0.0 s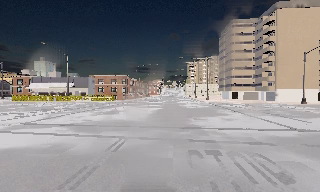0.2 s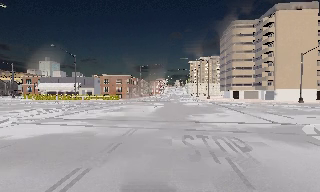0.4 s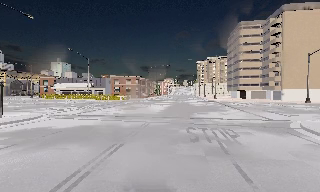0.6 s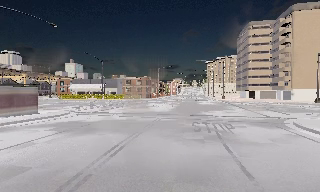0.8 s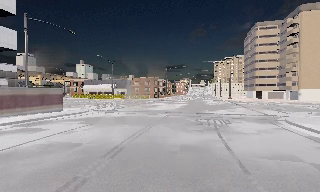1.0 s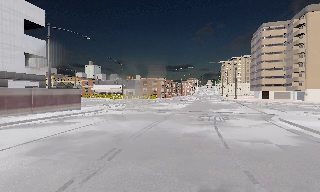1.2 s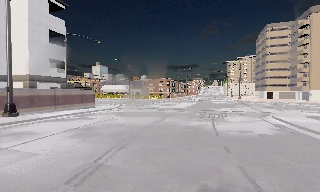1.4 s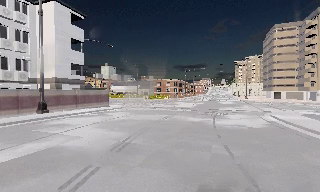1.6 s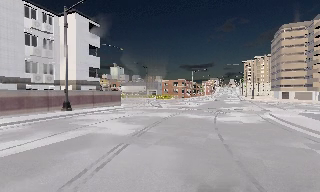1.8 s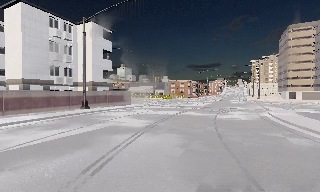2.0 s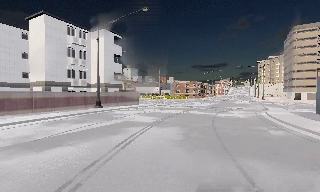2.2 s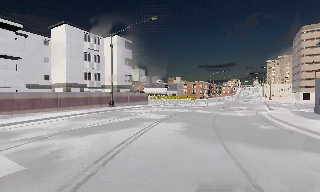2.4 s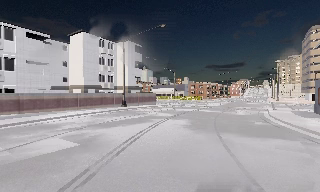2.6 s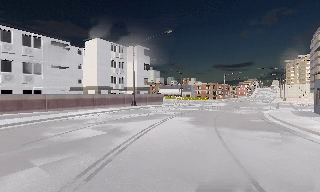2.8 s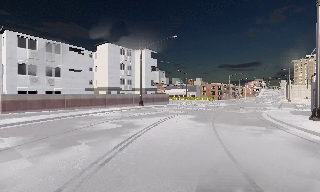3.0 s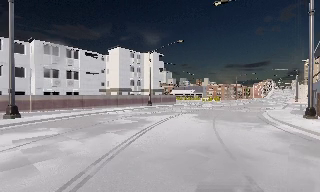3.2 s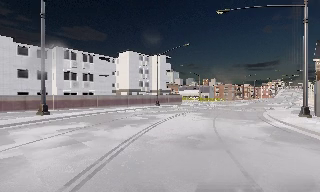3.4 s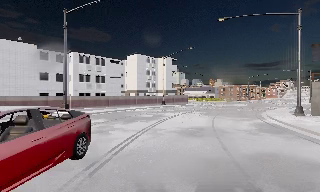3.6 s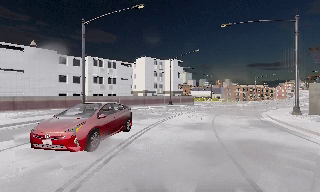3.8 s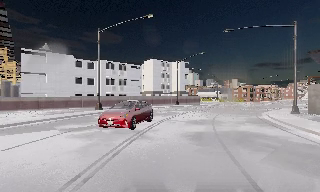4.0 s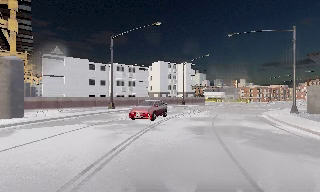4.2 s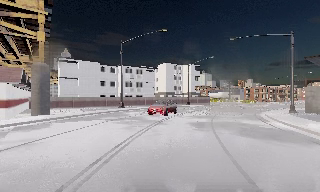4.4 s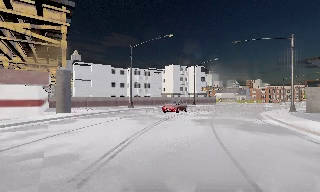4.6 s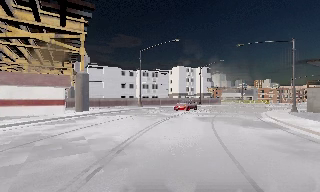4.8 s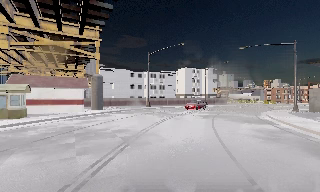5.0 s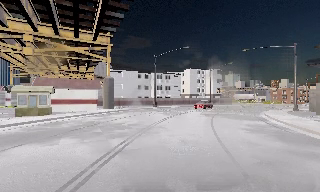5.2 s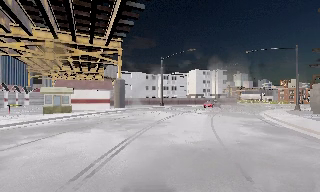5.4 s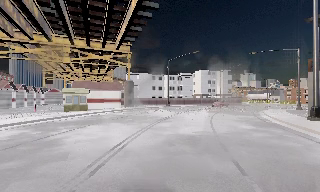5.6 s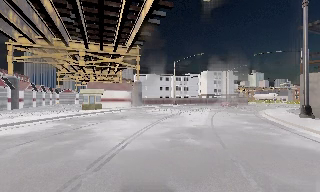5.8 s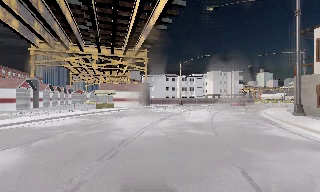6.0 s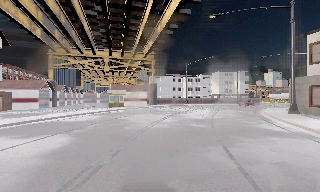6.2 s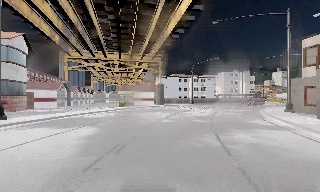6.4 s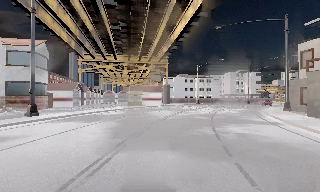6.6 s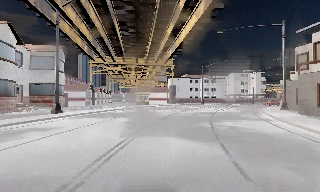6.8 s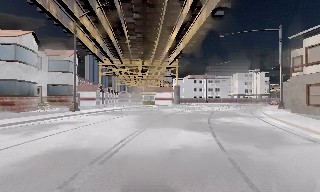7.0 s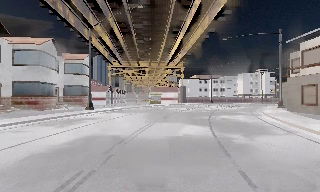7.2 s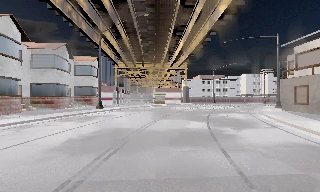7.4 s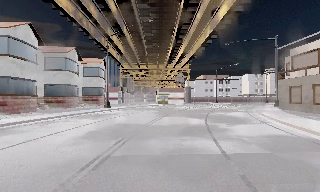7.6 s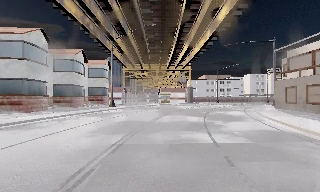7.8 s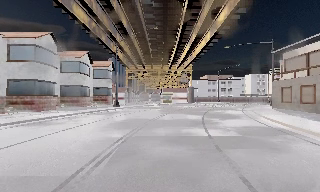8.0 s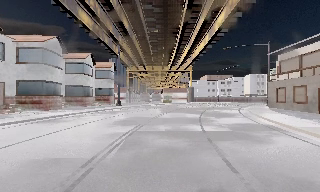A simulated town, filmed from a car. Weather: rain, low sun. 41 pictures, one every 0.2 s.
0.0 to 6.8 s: The scene slides to the right, as the camera pans about 80 degrees to its left. It travels backward, about 60 m.
6.8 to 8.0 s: The camera travels backward, about 8 m, so what stands in front gets smaller. It loses speed.
The film runs backward here.
